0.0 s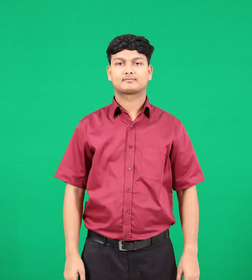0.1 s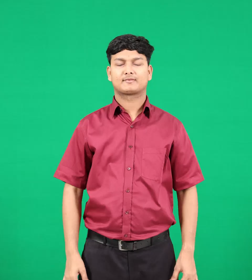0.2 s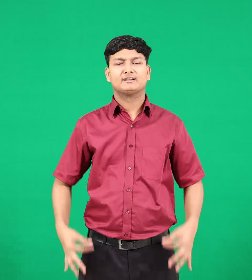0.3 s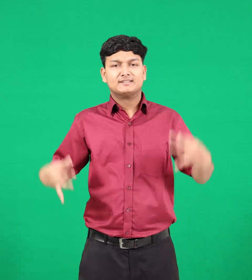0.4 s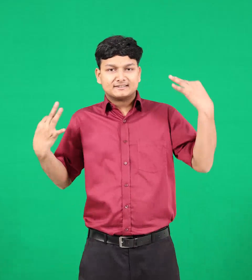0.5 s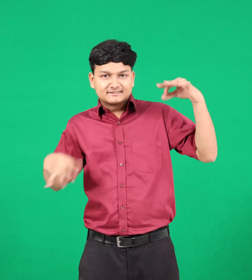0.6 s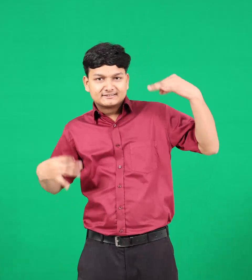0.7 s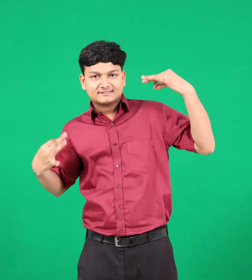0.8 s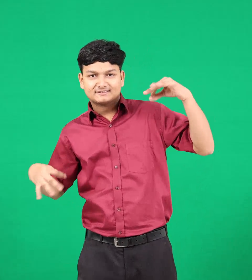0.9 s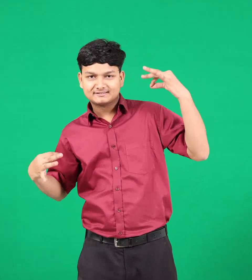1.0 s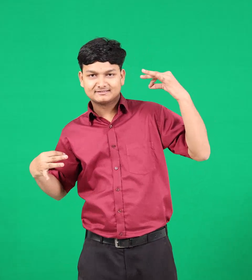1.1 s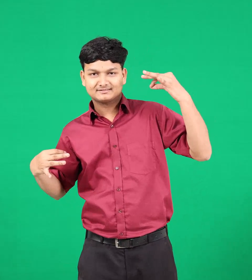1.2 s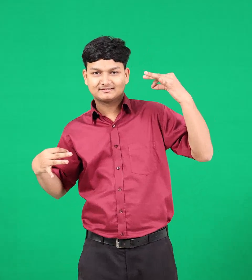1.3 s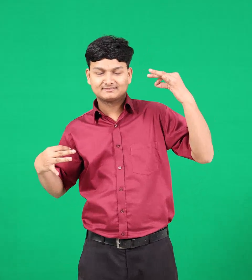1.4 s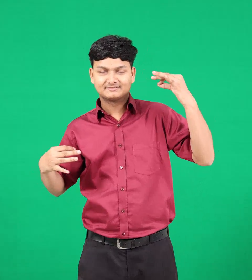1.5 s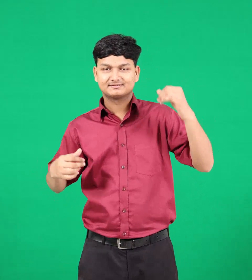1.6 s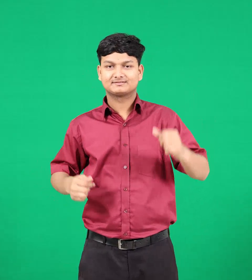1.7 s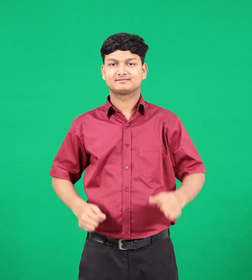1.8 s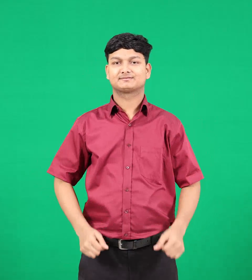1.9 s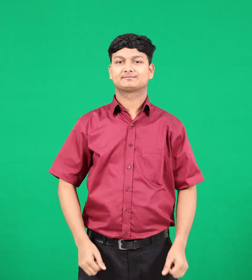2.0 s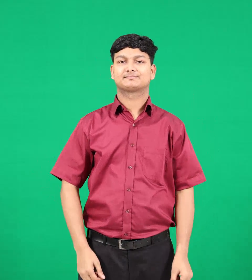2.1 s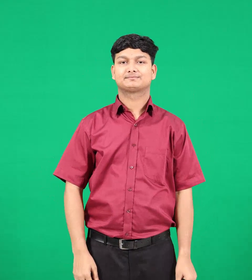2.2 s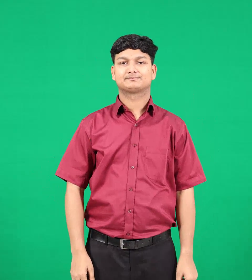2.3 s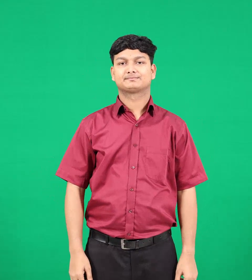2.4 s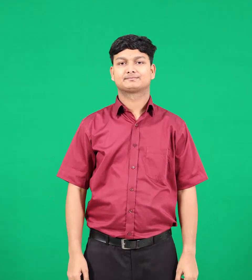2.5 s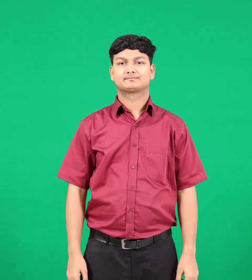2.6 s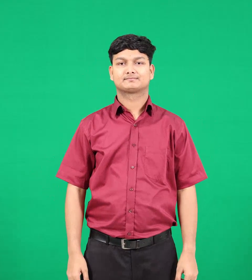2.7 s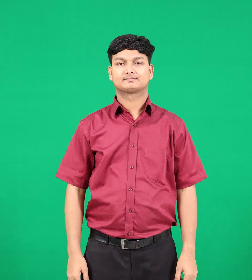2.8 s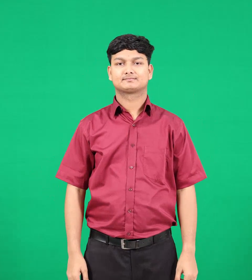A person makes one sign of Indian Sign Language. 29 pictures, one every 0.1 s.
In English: dance
